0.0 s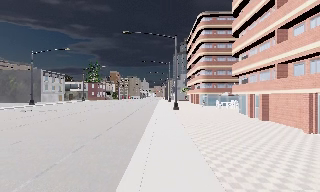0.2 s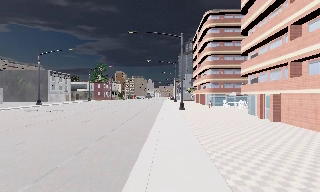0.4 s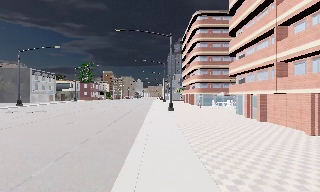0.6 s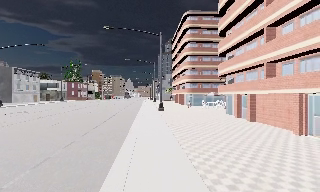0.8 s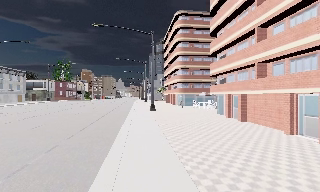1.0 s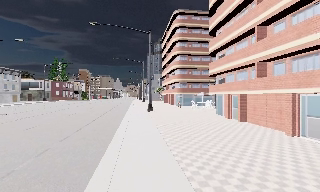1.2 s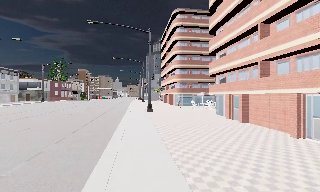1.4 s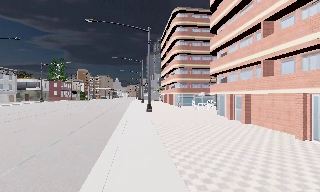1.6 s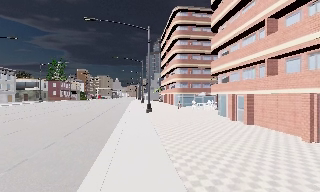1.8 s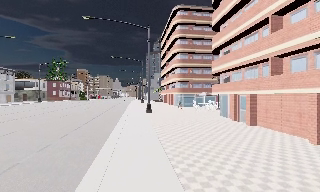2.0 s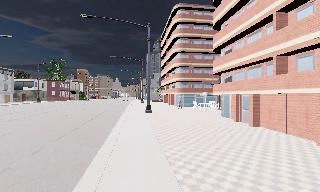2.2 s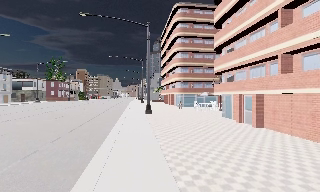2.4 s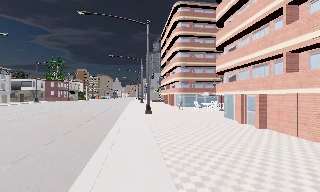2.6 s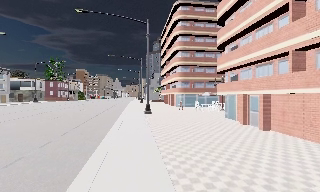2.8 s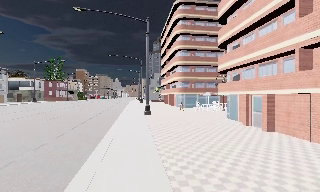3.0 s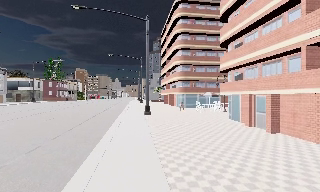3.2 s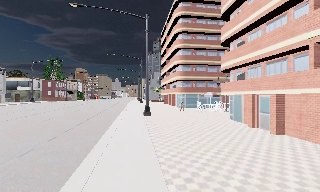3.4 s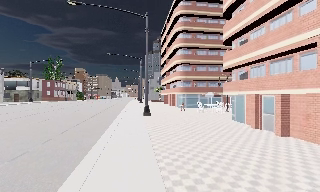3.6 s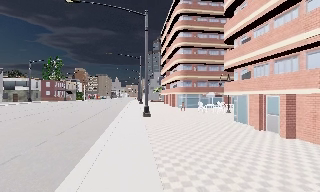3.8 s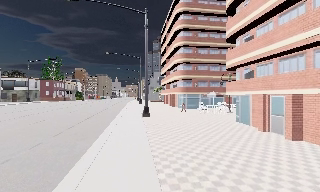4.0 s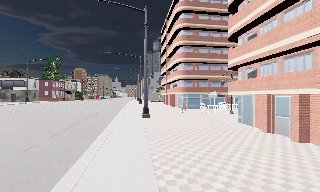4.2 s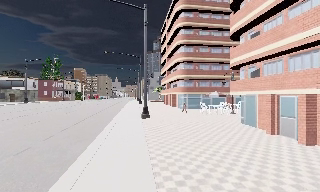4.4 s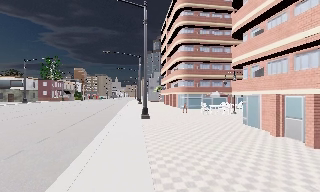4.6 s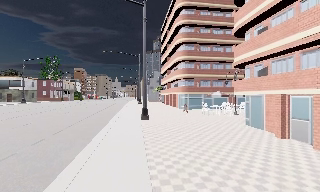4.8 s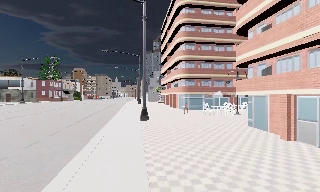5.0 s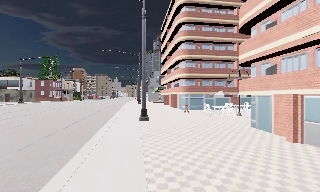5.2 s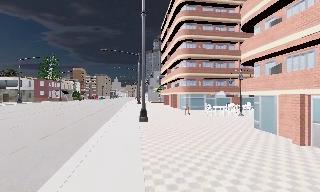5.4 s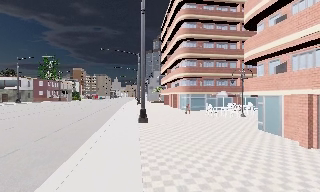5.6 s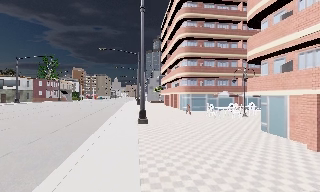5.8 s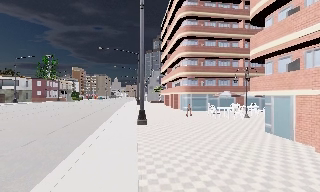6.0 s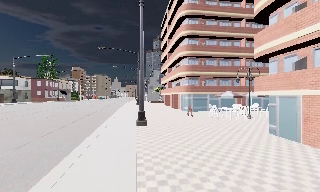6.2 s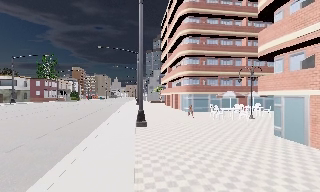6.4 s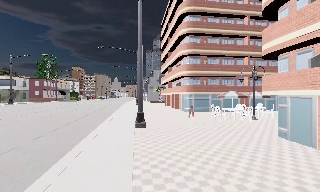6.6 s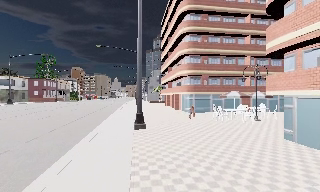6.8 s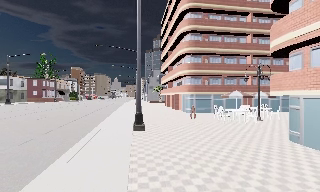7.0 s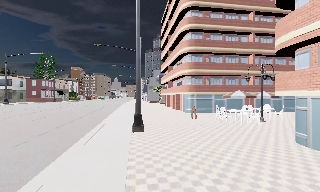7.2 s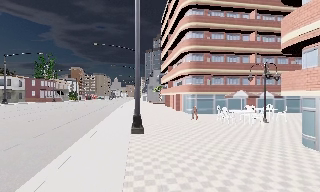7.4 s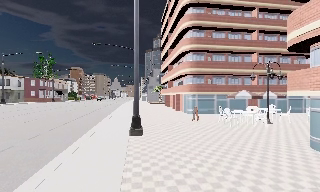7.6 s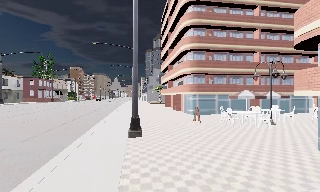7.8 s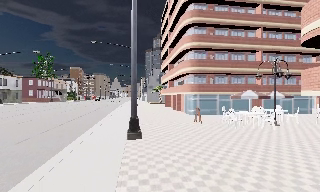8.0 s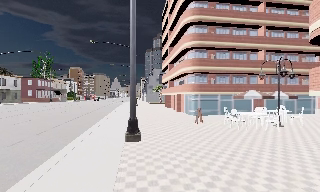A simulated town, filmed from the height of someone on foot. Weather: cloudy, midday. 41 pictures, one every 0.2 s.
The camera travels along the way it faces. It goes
forward.
0.0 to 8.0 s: The camera travels forward, about 15 m, so what stands in front looms larger.
The film runs forward here.
